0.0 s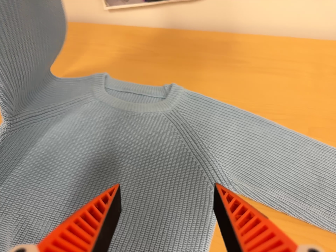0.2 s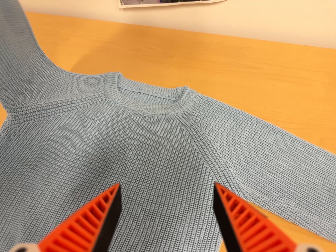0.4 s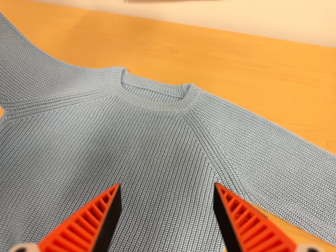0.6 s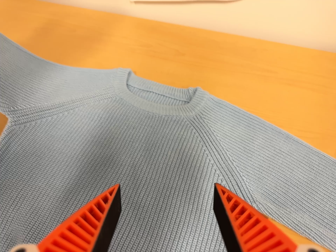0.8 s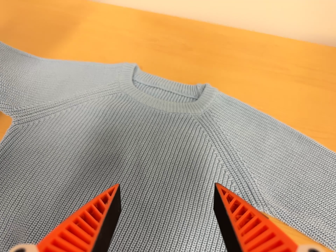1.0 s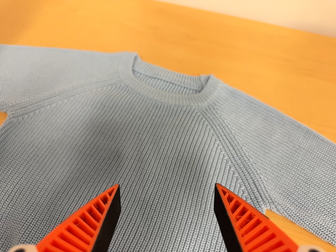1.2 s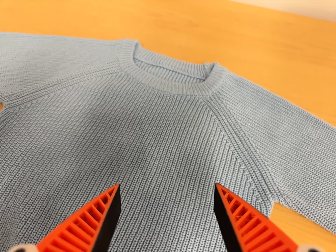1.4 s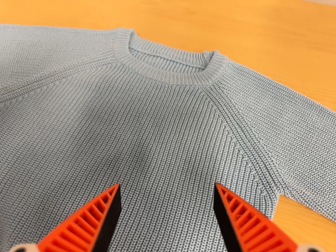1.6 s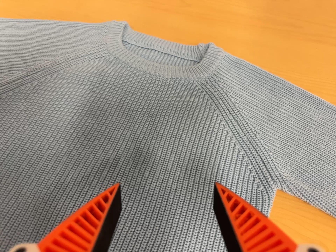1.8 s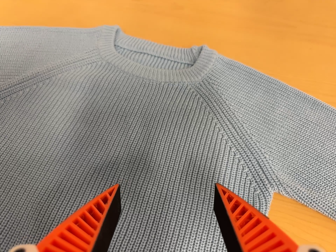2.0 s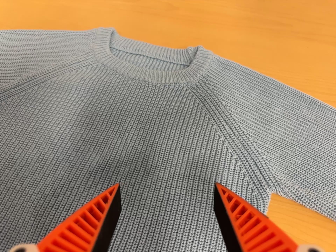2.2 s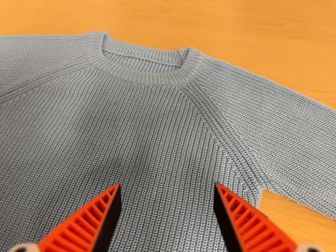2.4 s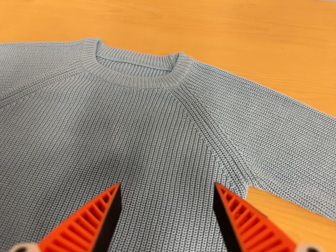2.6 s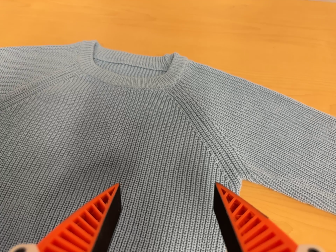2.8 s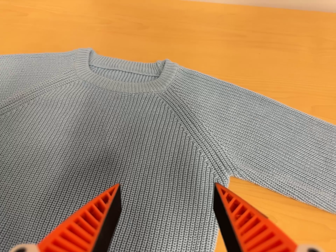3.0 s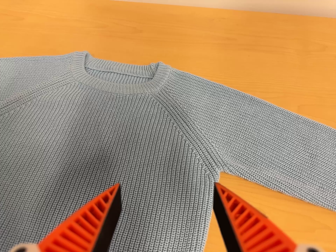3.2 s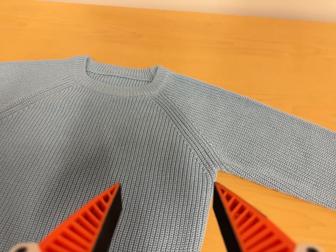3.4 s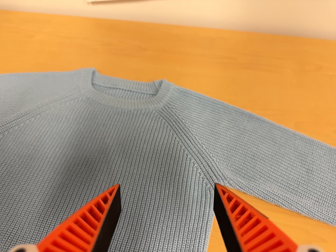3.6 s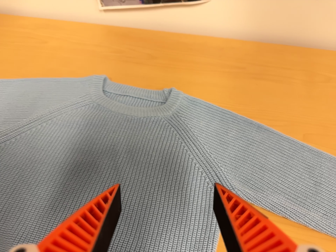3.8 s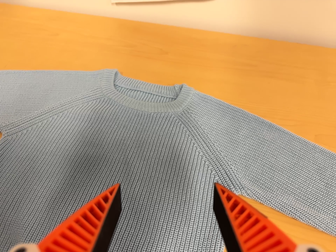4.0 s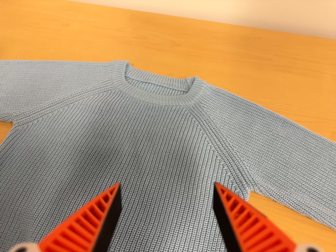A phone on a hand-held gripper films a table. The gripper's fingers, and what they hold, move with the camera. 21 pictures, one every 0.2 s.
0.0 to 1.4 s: The camera travels forward and to its left, about 10 cm, so what stands in front looms larger.
1.4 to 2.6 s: The camera shifts only a little, or ends up much as it began.
2.6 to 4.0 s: The camera travels backward, about 5 cm, so what stands in front gets smaller.
The film runs backward here.
